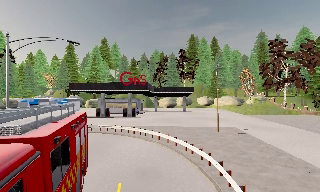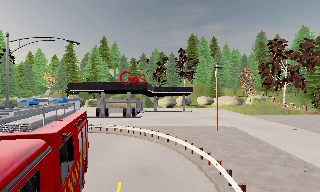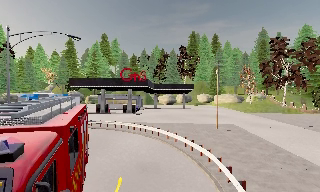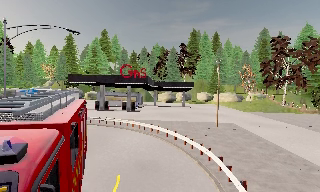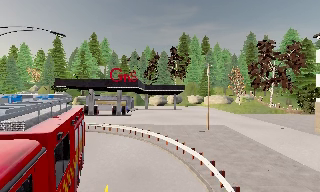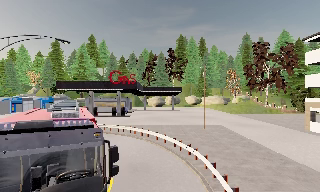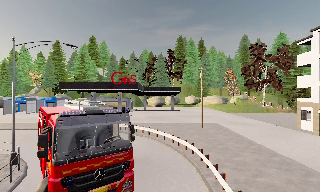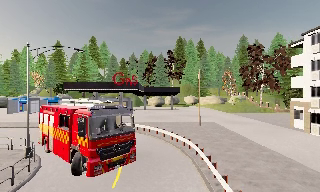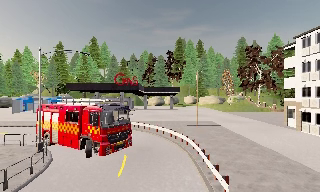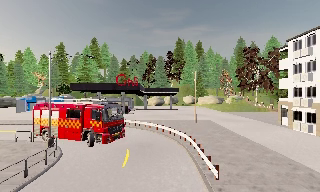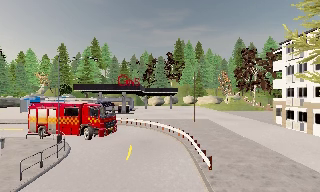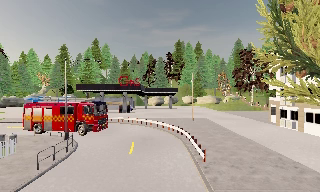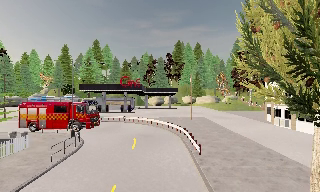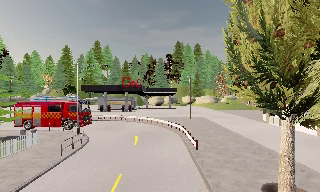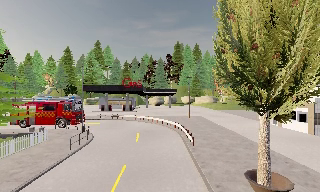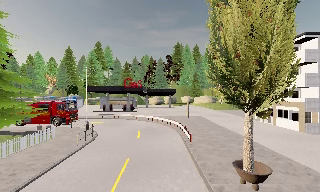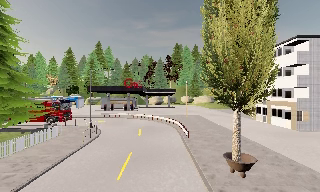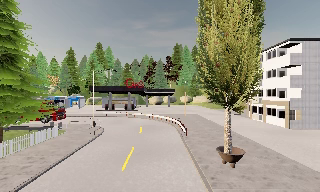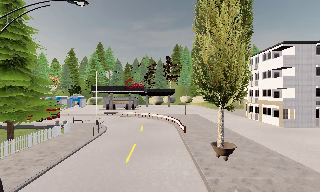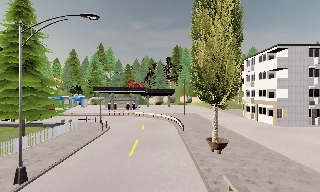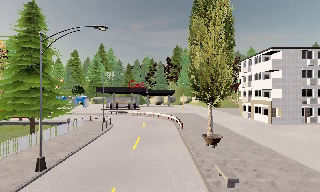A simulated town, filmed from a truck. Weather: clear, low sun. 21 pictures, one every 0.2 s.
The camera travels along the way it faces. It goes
backward.
0.0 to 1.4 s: The camera travels backward, about 2.5 m, so what stands in front gets smaller. It gains speed.
1.4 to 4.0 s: The camera travels backward, about 14 m, so what stands in front gets smaller.
The film runs backward here.
